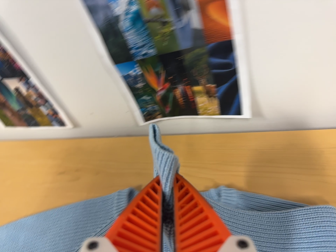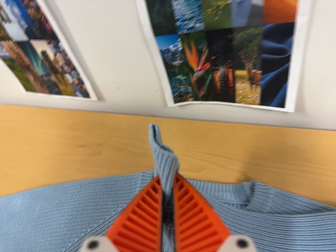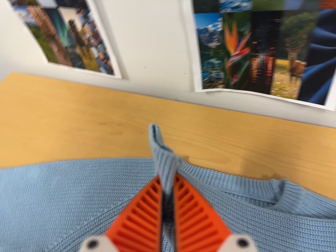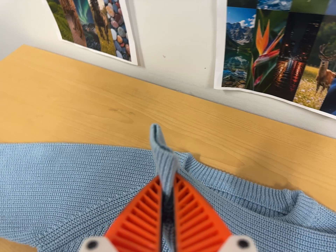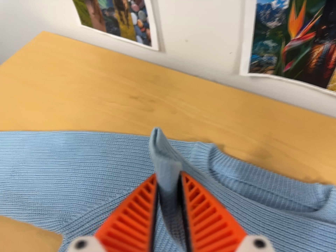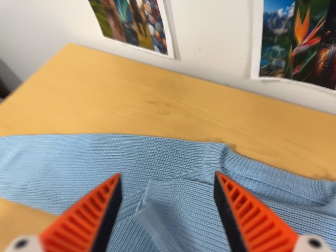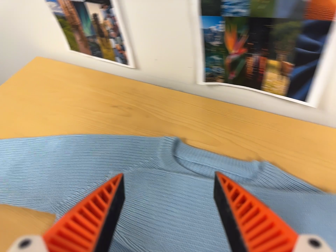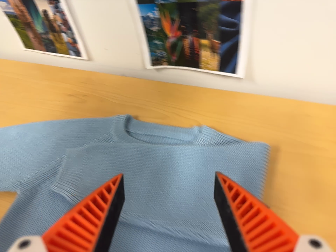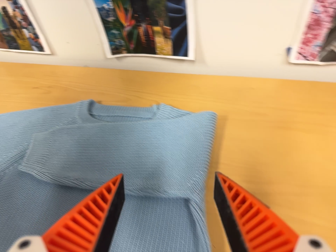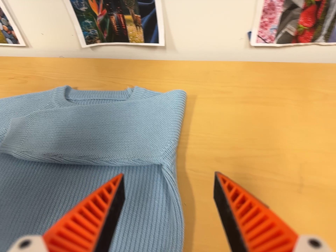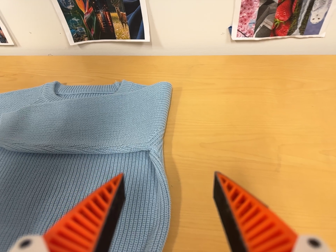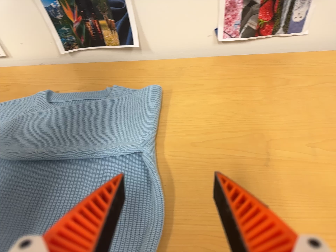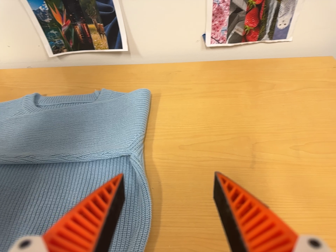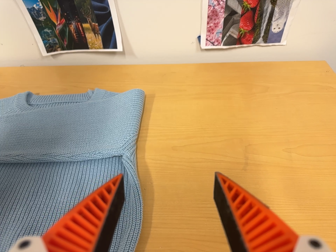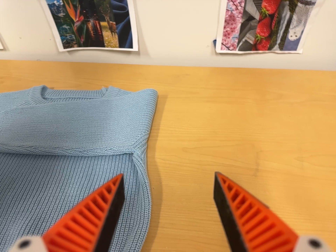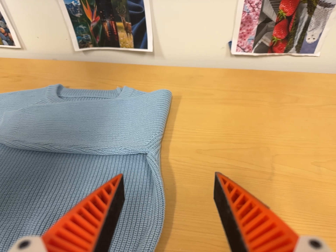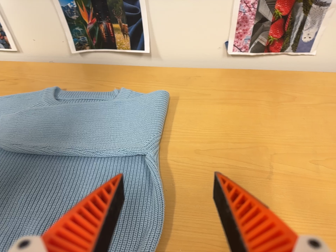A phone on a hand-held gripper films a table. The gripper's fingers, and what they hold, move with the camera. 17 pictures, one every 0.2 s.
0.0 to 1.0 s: The camera pans to its left by about 10 degrees. It travels to its left, about 10 cm, so close, fixed things drift to the right. Its aim tips toward the bottom of its view by about 10 degrees, and the scene shifts upward. It rolls about its line of sight by about 20 degrees, and the scene rotates clockwise.
1.0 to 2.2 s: The camera pans to its right by about 25 degrees. It travels toward the bottom of its view, backward and to its right, about 34 cm, so close, fixed things drift upward. Its aim tips toward the top of its view by about 10 degrees. It rolls about its line of sight by about 20 degrees, and the scene rotates counterclockwise.
2.2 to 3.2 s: The camera shifts only a little, or ends up much as it began.
The film runs forward here.
